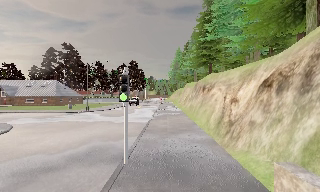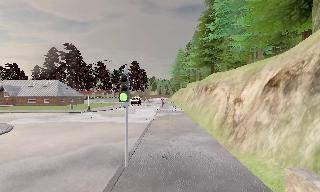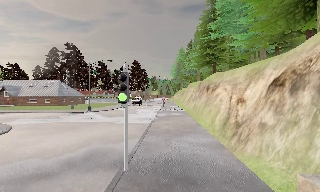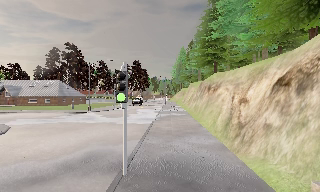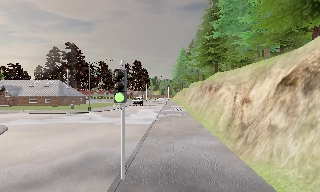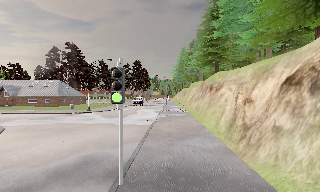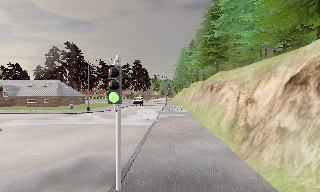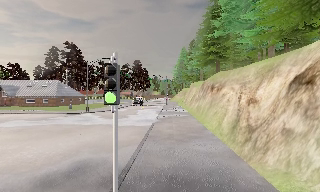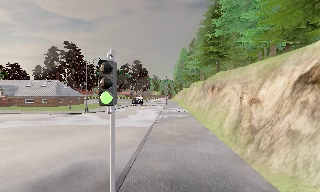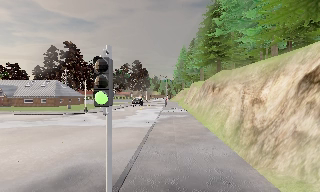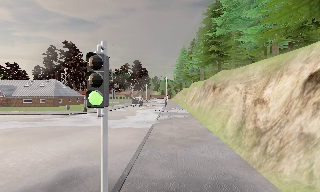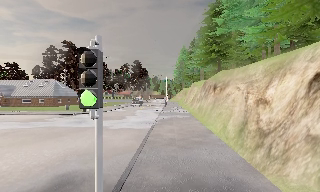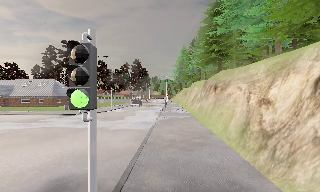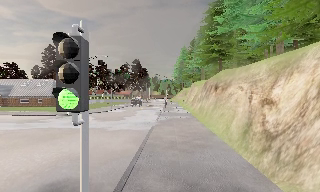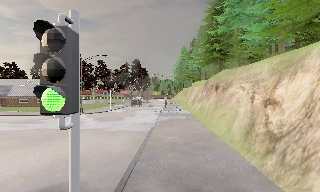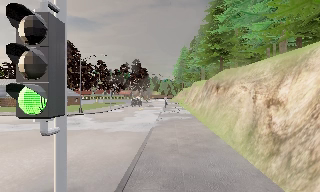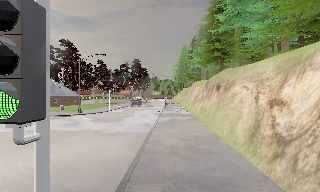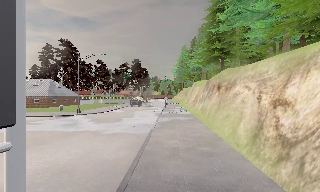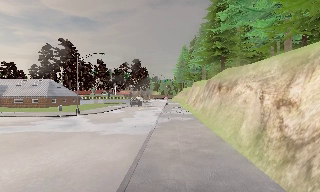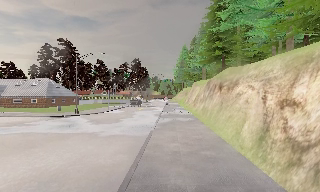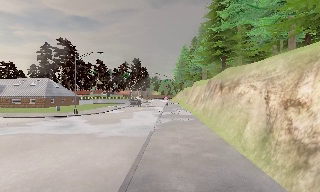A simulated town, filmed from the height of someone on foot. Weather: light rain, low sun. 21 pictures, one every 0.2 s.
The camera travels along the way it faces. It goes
forward.
0.0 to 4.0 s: The camera travels forward, about 5 m, so what stands in front looms larger.
The film runs forward here.
